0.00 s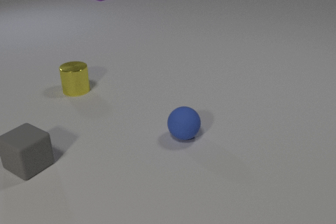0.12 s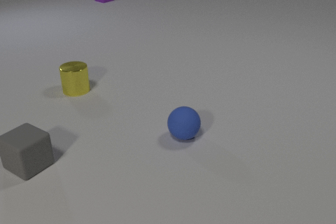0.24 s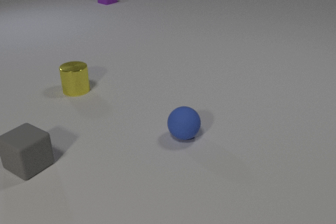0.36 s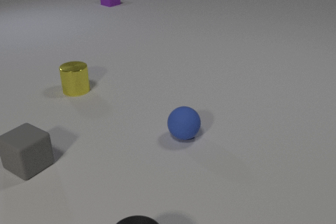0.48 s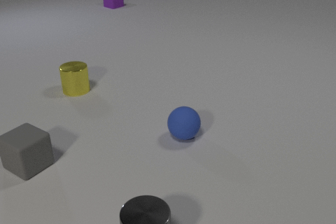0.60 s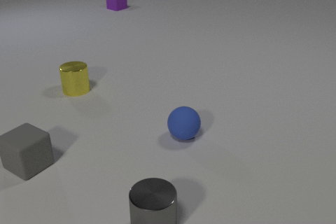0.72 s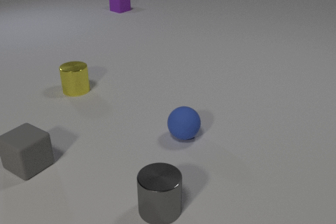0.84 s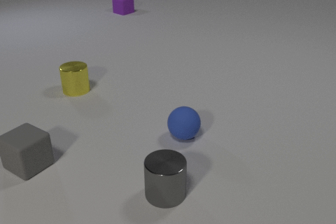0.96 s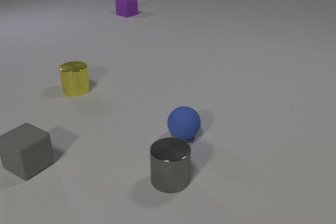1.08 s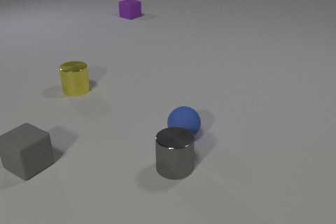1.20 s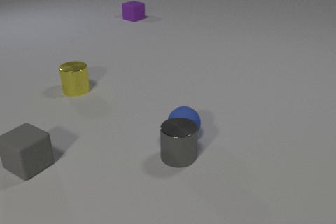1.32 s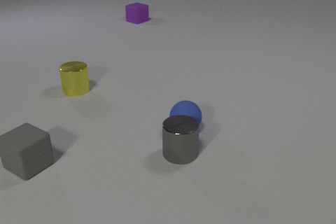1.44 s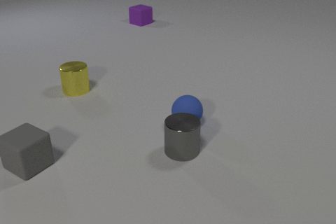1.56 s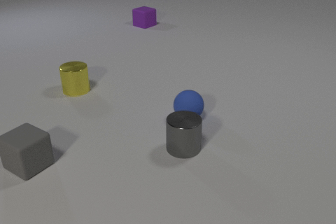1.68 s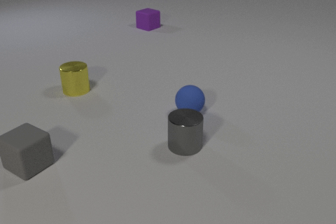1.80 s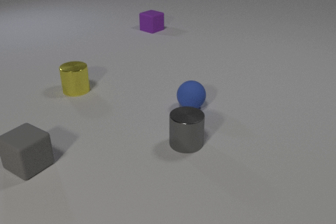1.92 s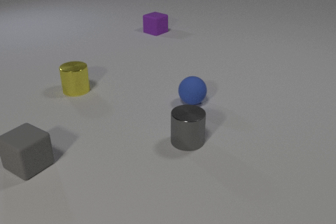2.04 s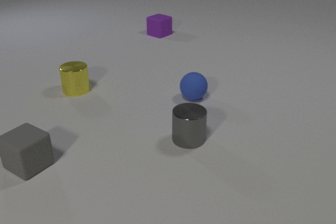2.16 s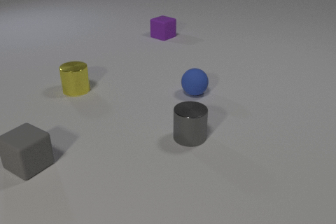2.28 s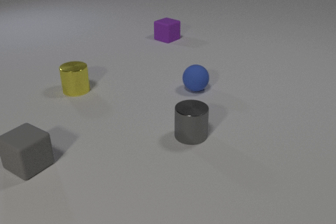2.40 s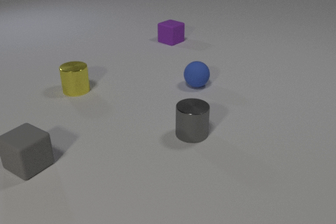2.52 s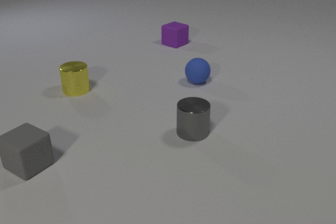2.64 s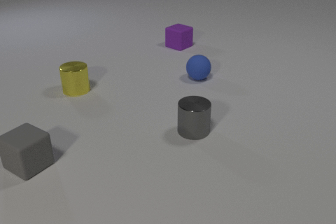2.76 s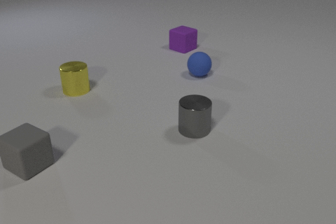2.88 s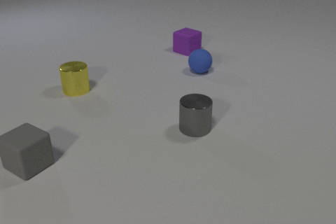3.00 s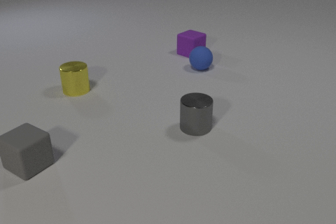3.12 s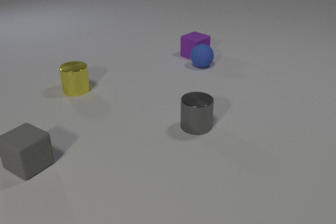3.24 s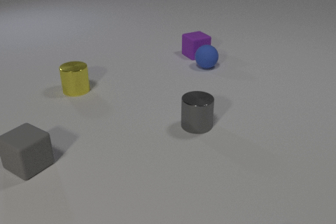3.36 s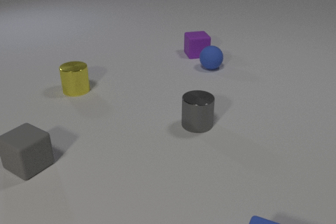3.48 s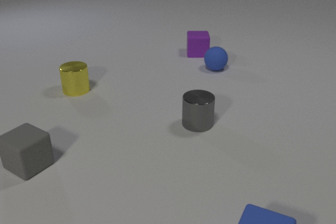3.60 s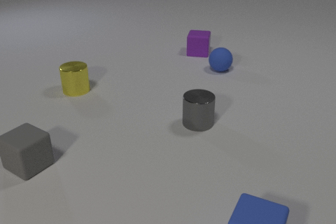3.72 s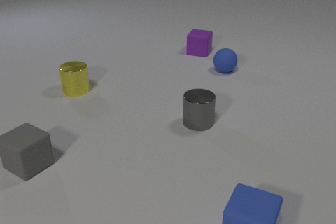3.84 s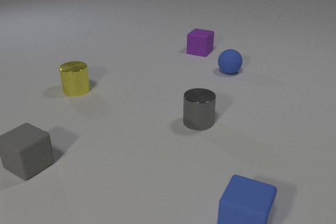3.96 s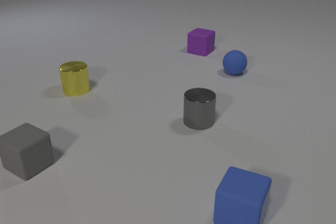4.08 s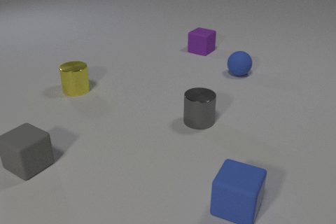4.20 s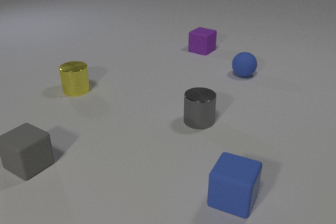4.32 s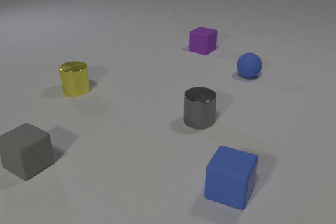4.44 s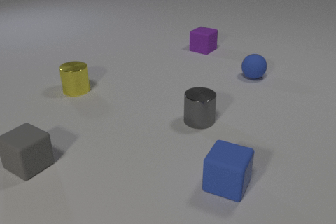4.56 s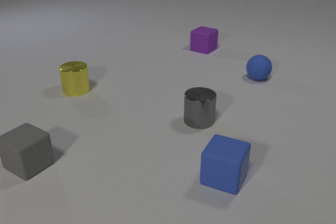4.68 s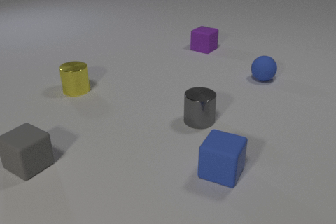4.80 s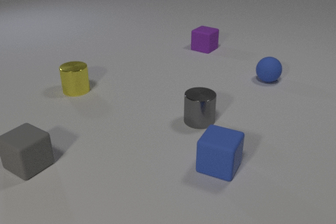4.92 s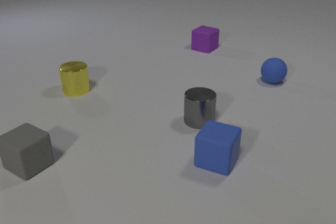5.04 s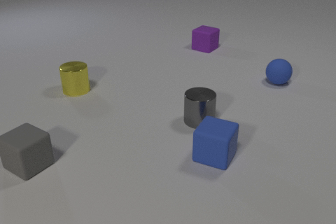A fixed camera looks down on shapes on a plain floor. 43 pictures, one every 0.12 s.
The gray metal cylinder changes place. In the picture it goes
away from the camera.
The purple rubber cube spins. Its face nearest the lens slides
to the left.
0.00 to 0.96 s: The gray metal cylinder comes in at the bottom edge, slides away from the camera. The purple rubber cube slides toward the camera.
0.96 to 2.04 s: The gray metal cylinder slides away from the camera. The blue rubber sphere rolls away from the camera. The purple rubber cube slides toward the camera and to the right. The gray metal cylinder and the blue rubber sphere collide.
2.04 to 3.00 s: The gray metal cylinder slides away from the camera. The blue rubber sphere rolls away from the camera. The purple rubber cube slides toward the camera and to the right.
3.00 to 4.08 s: The gray metal cylinder slides away from the camera. The blue rubber sphere rolls to the right. The blue rubber cube comes in at the bottom edge, slides away from the camera and to the left. The purple rubber cube slides to the right and away from the camera, spins so that its near face slides to the left, clockwise seen from above. The blue rubber sphere and the purple rubber cube collide.
4.08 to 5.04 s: The blue rubber sphere rolls to the right. The blue rubber cube slides away from the camera. The purple rubber cube slides away from the camera.
How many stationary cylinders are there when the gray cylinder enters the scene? 1.
How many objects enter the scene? 2.
What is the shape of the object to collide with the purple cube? sphere.
